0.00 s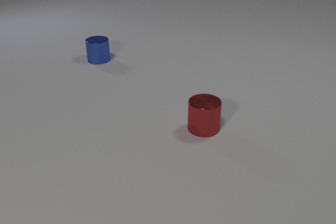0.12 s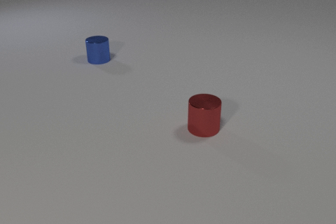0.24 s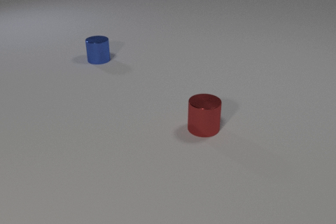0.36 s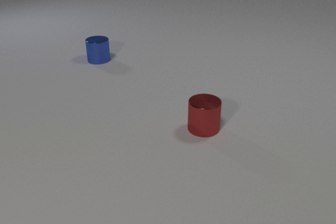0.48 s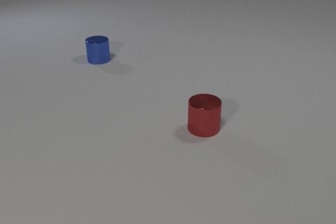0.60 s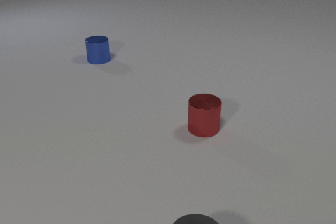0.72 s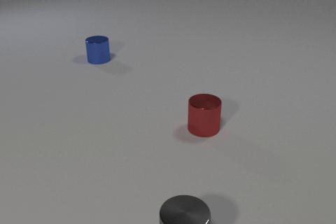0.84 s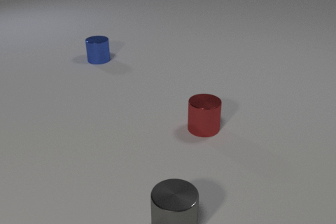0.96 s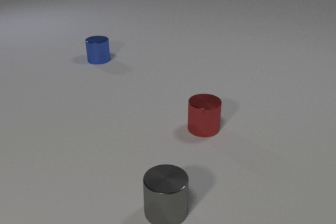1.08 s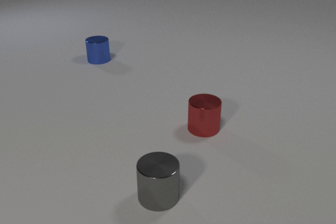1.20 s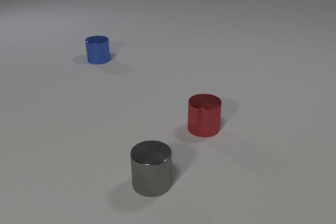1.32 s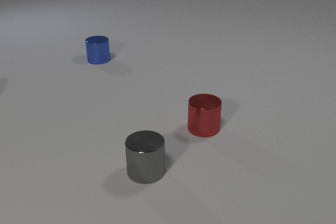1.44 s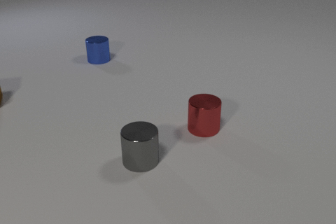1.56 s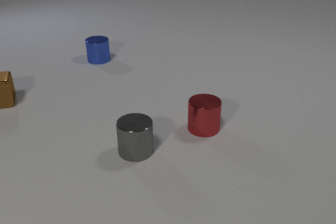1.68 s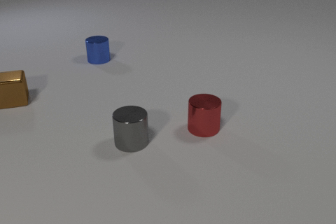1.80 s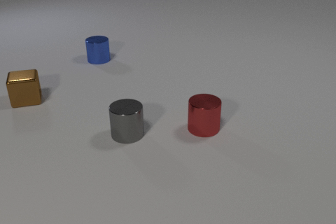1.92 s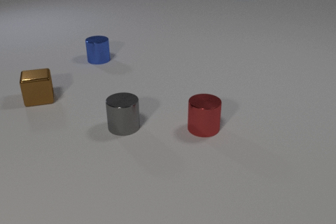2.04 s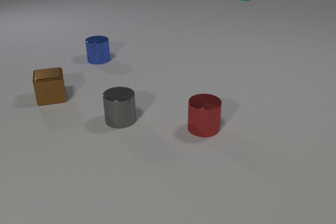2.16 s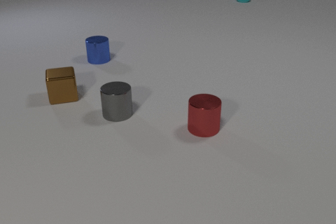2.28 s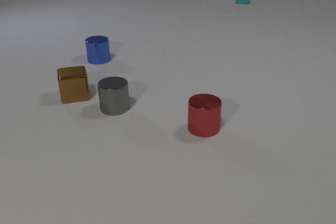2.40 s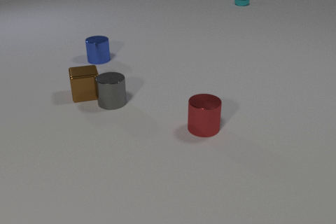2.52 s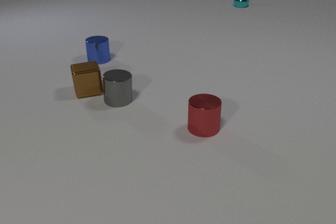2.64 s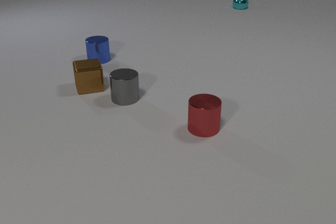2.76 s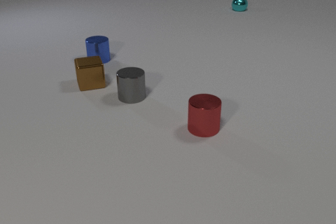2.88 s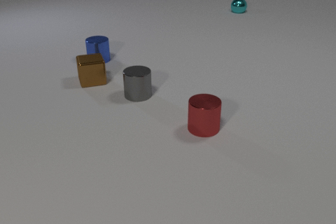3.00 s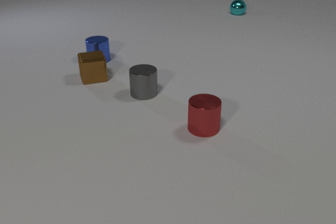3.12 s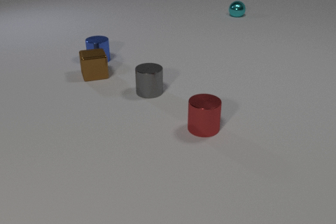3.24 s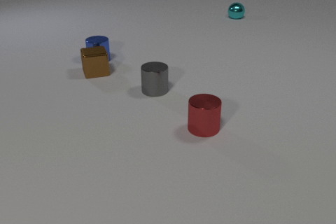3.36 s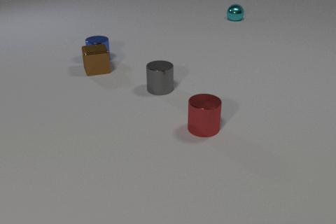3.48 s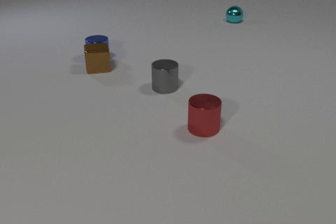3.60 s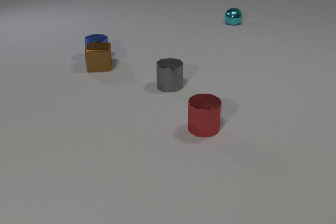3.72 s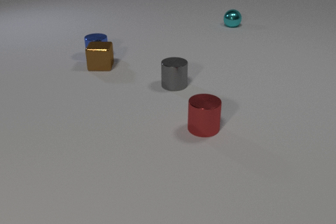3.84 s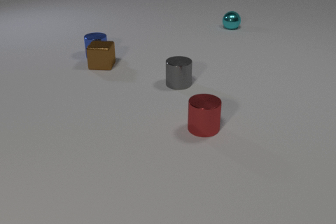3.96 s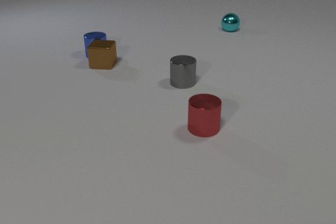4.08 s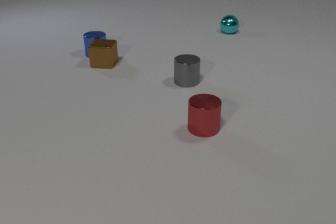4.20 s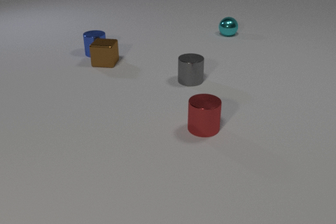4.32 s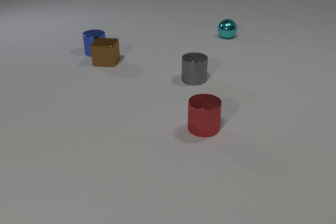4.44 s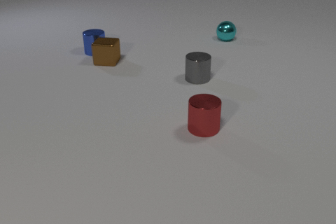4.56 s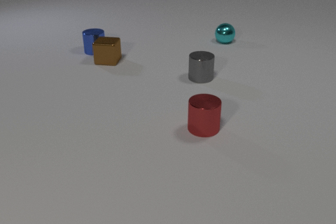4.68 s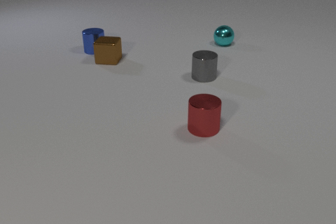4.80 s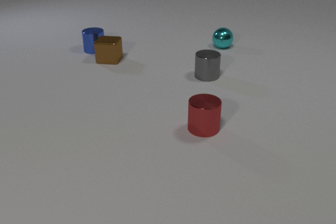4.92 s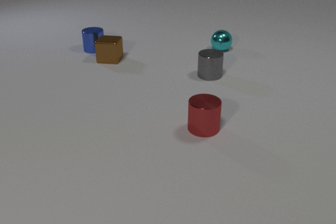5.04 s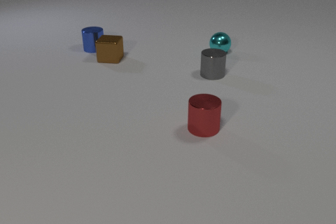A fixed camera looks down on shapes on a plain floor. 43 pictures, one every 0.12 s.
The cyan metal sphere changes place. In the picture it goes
toward the camera.
The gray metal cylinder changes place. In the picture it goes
away from the camera.
0.00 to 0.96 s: The gray metal cylinder comes in at the bottom edge, slides away from the camera and to the left.
0.96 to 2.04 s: The gray metal cylinder slides away from the camera. The brown metal cube comes in at the left edge, slides to the right. The cyan metal sphere comes in at the top edge, rolls toward the camera.
2.04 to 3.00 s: The gray metal cylinder slides away from the camera and to the right. The brown metal cube slides to the right and away from the camera. The cyan metal sphere rolls toward the camera. The gray metal cylinder and the brown metal cube collide.
3.00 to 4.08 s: The gray metal cylinder slides to the right and away from the camera. The brown metal cube slides away from the camera, spins so that its near face slides to the left, clockwise seen from above. The blue metal cylinder slides away from the camera. The cyan metal sphere rolls toward the camera. The brown metal cube and the blue metal cylinder collide.
4.08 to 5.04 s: The gray metal cylinder slides to the right and away from the camera. The brown metal cube slides away from the camera and to the right. The blue metal cylinder slides away from the camera. The cyan metal sphere rolls toward the camera.
How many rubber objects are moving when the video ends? 0.
How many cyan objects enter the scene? 1.
What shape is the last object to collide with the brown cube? cylinder.
